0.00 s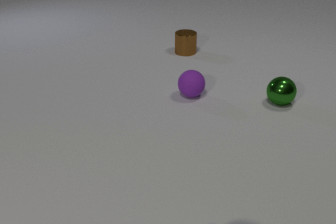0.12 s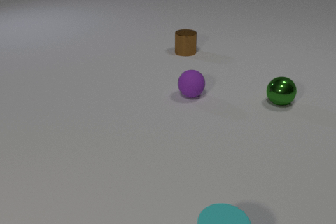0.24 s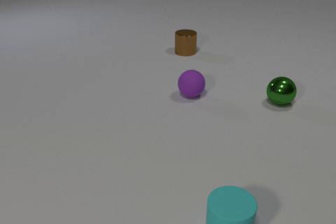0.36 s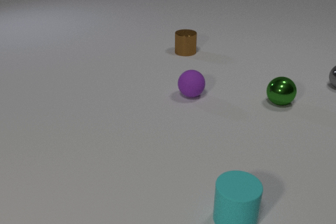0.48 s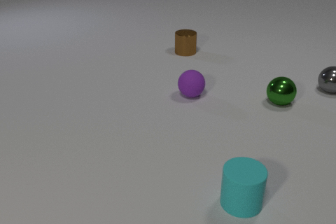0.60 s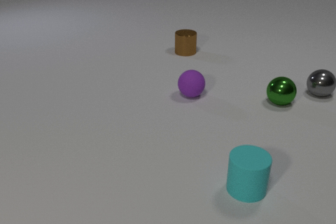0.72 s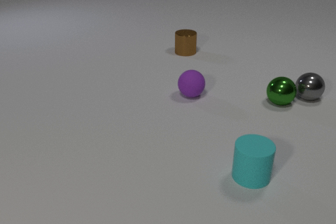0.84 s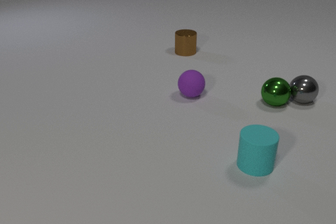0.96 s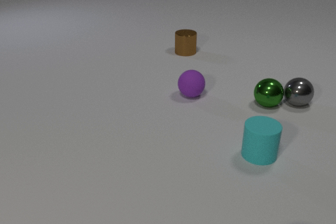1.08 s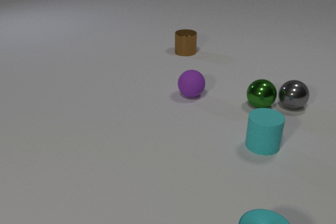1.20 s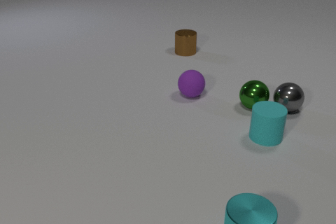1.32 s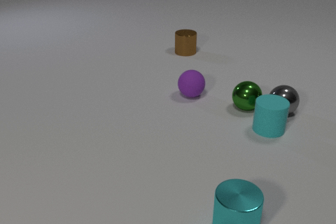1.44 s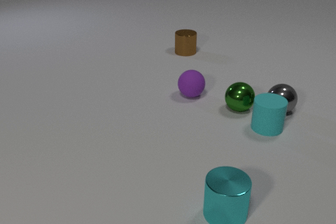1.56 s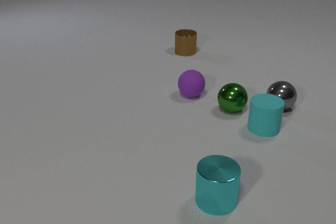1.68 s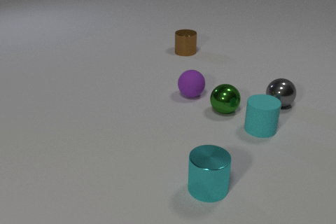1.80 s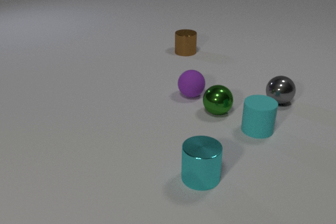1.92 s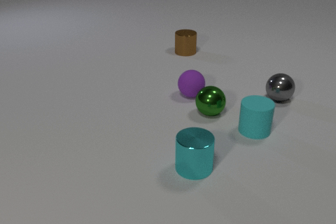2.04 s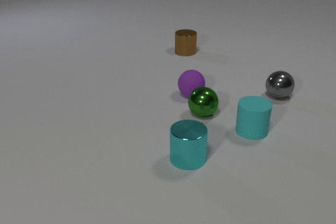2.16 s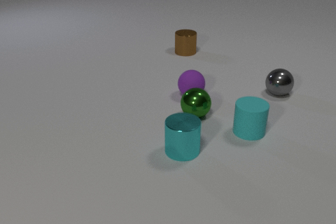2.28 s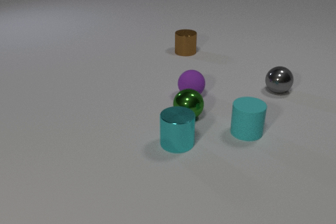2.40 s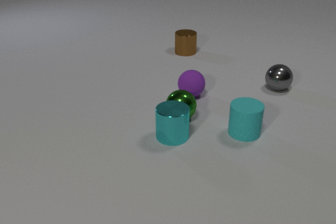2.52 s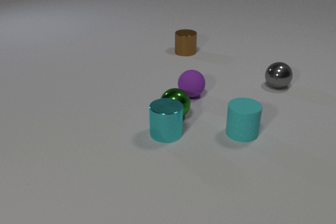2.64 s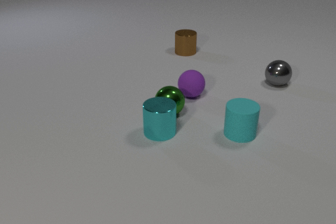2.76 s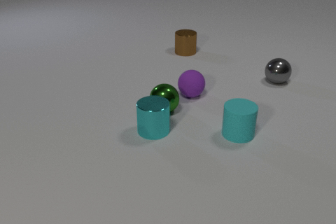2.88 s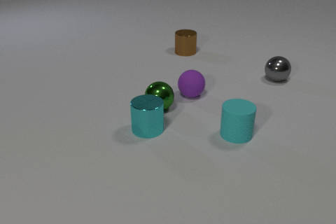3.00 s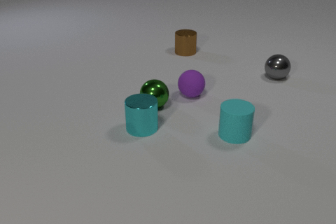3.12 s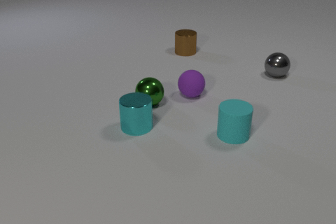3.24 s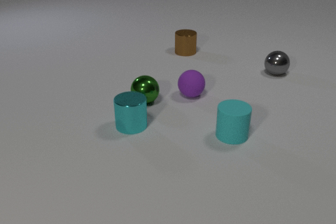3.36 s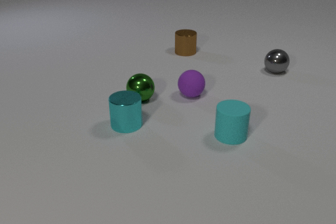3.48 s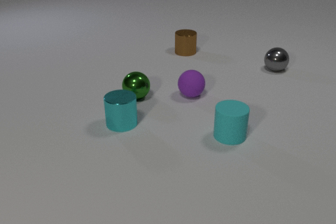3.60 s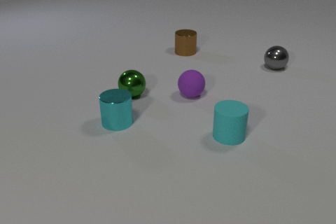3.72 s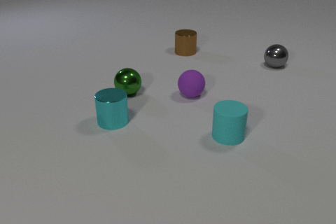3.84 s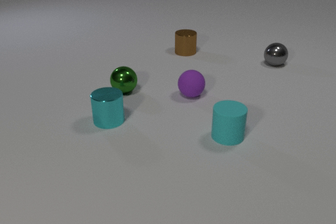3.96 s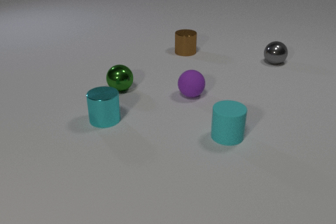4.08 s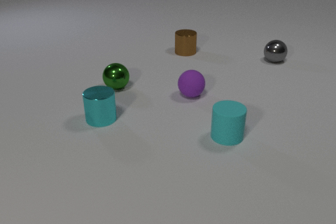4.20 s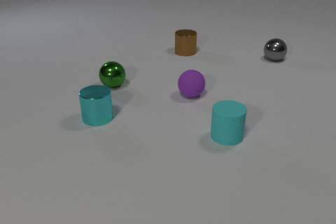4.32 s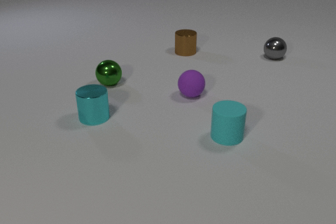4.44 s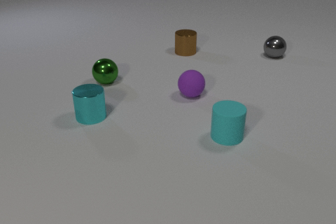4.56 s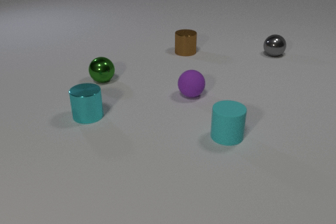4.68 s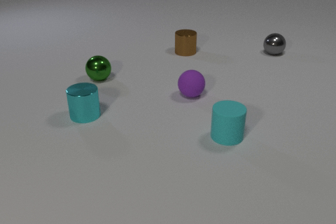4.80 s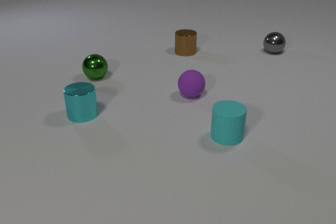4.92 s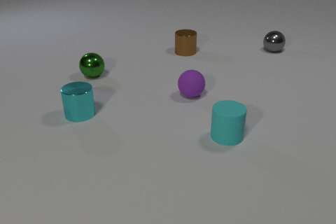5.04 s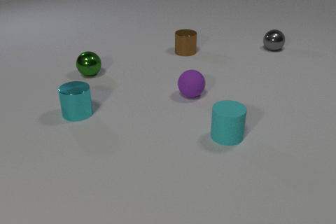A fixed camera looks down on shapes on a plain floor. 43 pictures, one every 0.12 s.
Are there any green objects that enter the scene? no.
What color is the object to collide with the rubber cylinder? gray.
What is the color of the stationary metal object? brown.
0.00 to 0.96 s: The gray metal sphere comes in at the right edge, rolls toward the camera and to the left. The green metal sphere rolls to the left and toward the camera. The cyan rubber cylinder slides away from the camera. The gray metal sphere and the green metal sphere collide.
0.96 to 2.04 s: The gray metal sphere rolls to the left and away from the camera. The green metal sphere rolls to the left and toward the camera. The cyan metal cylinder comes in at the bottom edge, slides away from the camera and to the left. The cyan rubber cylinder slides away from the camera. The gray metal sphere and the cyan rubber cylinder collide.
2.04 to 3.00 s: The gray metal sphere rolls away from the camera. The green metal sphere rolls to the left. The cyan metal cylinder slides away from the camera and to the left. The cyan rubber cylinder slides to the left and toward the camera. The green metal sphere and the cyan metal cylinder collide.
3.00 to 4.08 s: The gray metal sphere rolls away from the camera. The green metal sphere rolls away from the camera and to the left. The cyan metal cylinder slides to the left and away from the camera. The cyan rubber cylinder slides to the left.
4.08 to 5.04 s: The gray metal sphere rolls away from the camera. The green metal sphere rolls away from the camera and to the left. The cyan metal cylinder slides to the left and away from the camera.
